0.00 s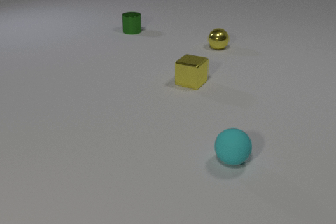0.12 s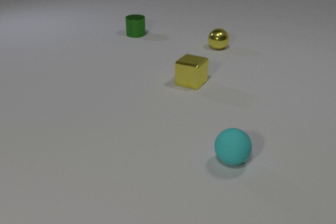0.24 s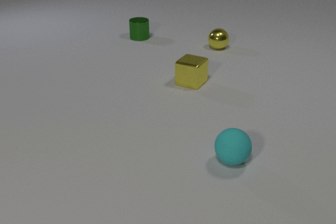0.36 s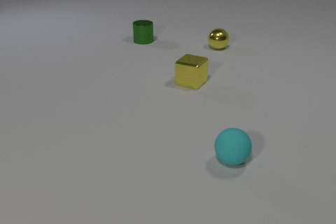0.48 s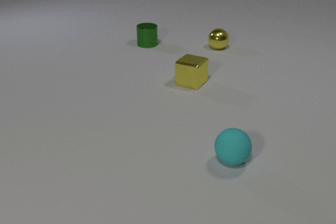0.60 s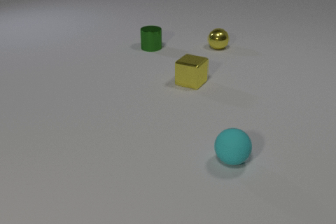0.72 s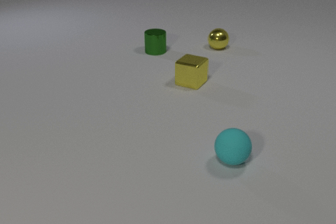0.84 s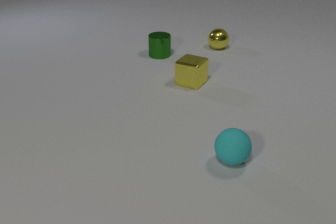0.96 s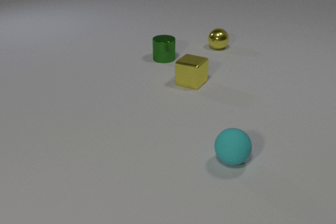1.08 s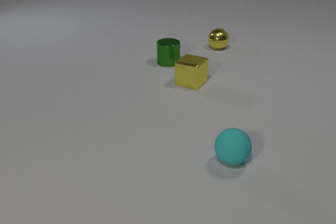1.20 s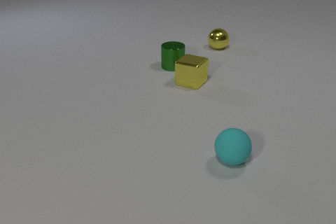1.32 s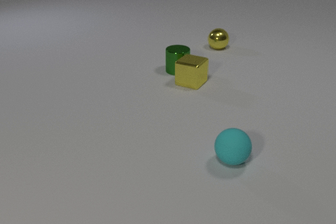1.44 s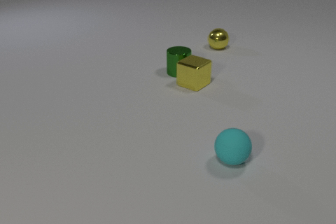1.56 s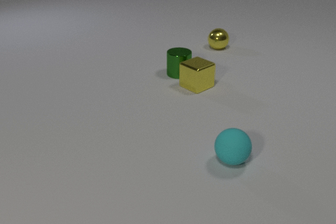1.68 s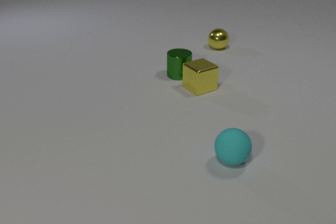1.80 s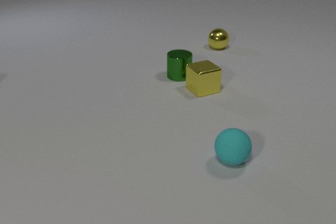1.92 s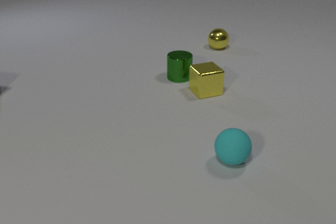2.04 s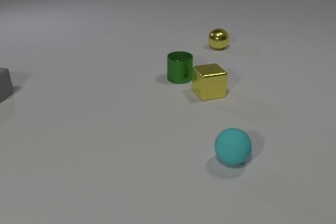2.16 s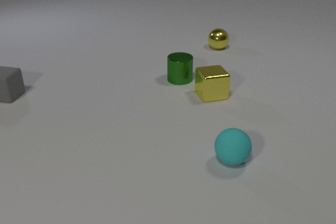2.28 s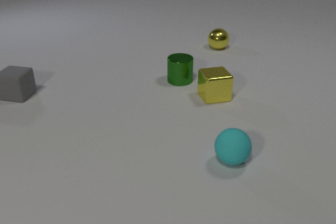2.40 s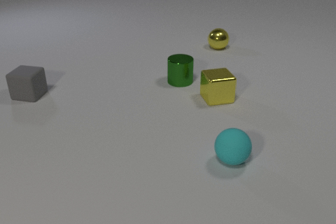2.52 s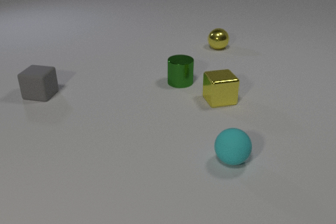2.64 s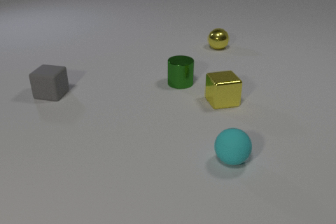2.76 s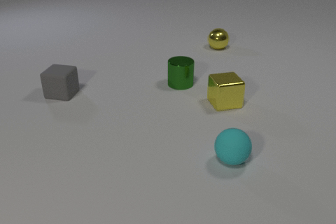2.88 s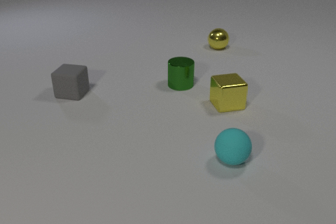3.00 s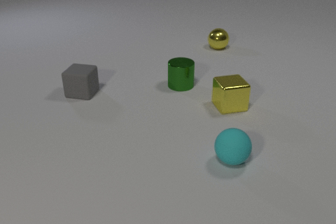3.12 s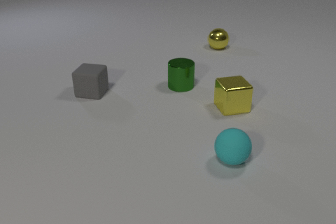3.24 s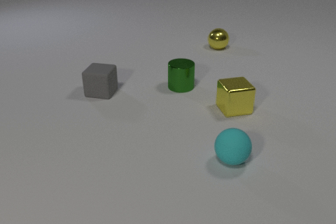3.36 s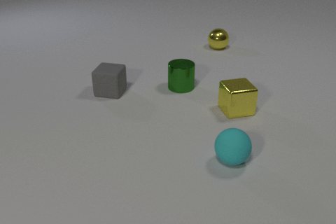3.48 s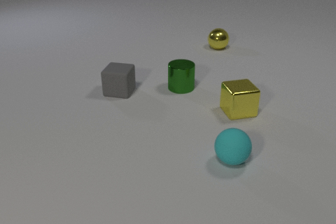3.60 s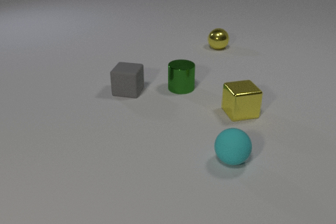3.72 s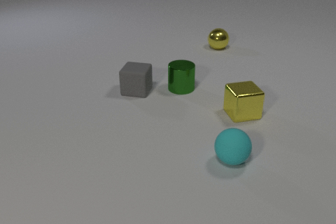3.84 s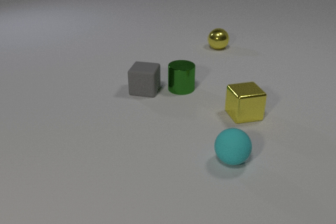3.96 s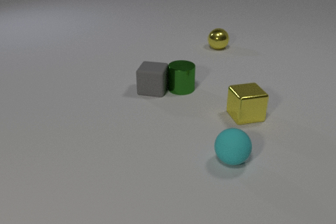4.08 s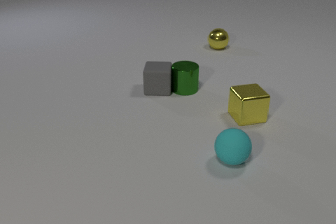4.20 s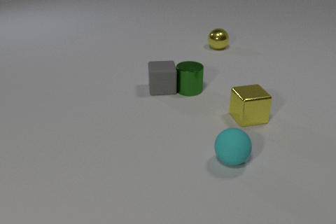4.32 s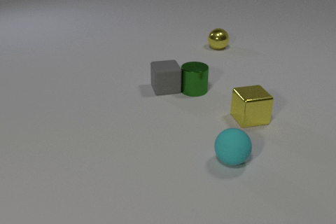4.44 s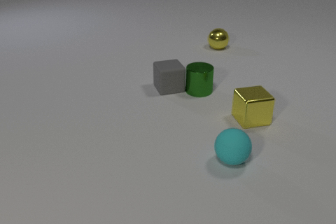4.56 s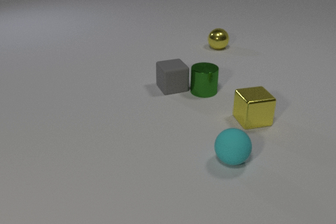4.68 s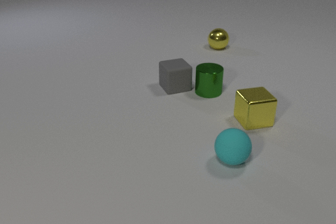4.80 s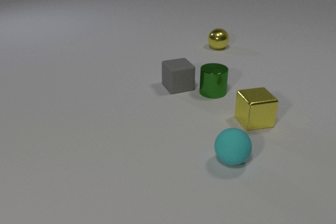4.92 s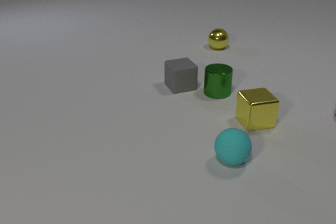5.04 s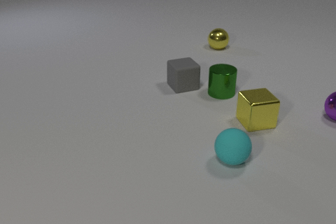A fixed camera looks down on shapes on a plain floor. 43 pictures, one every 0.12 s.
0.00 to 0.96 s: The green metal cylinder slides toward the camera.
0.96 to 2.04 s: The green metal cylinder slides toward the camera. The yellow metal cube slides toward the camera and to the right, spins so that its near face slides to the left, clockwise seen from above. The gray rubber cube comes in at the left edge, slides to the right. The green metal cylinder and the yellow metal cube collide.
2.04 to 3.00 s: The green metal cylinder slides toward the camera. The yellow metal cube slides toward the camera and to the right. The gray rubber cube slides to the right.
3.00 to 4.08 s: The green metal cylinder slides toward the camera. The yellow metal cube slides toward the camera and to the right. The gray rubber cube slides to the right. The green metal cylinder and the gray rubber cube collide.
4.08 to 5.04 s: The green metal cylinder slides to the right. The yellow metal cube slides to the right and toward the camera. The gray rubber cube slides to the right, spins counterclockwise seen from above by about 30 degrees, its near face sliding to the right. The purple metal sphere comes in at the right edge, rolls to the left and toward the camera.
What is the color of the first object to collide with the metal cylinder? yellow.
How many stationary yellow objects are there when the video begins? 2.
How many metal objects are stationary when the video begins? 2.
